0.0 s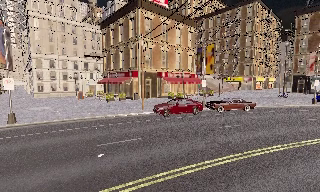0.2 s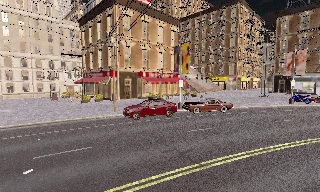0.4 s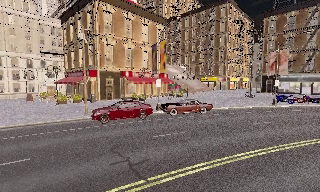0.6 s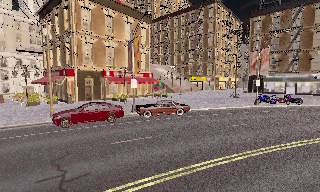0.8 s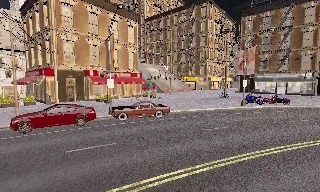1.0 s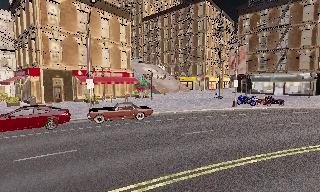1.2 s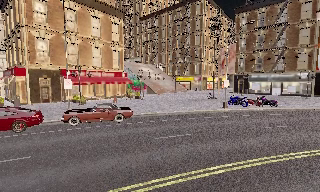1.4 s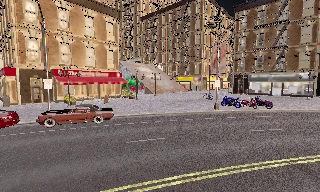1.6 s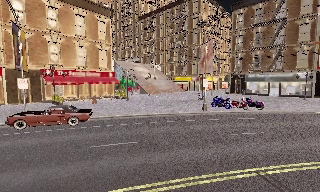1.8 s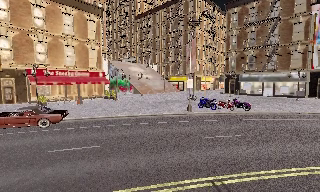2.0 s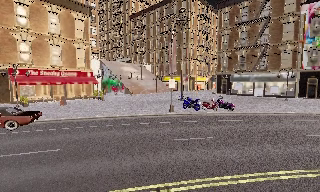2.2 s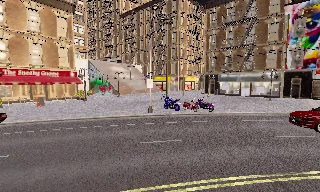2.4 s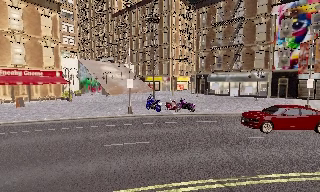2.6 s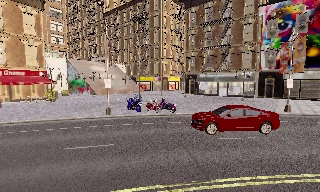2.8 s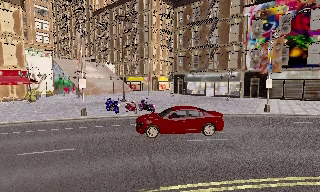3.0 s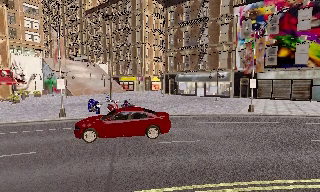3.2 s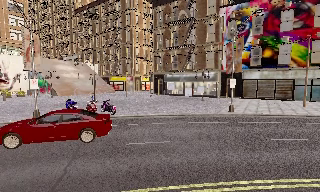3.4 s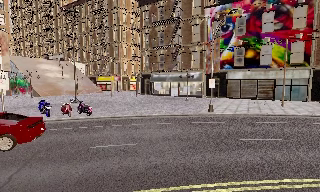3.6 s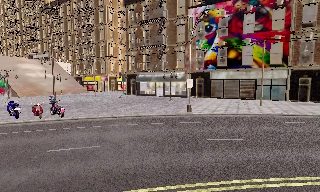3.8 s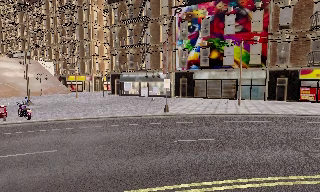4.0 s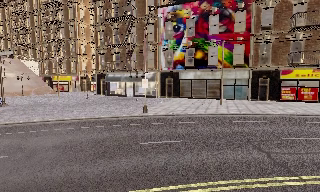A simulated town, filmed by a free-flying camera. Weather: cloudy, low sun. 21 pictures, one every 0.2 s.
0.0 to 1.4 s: The camera travels to its right and forward, about 12 m, so close, fixed things drift to the left.
1.4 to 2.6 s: The camera travels to its right, about 9 m, so close, fixed things drift to the left.
2.6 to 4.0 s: The camera swings to its right by about 15 degrees, and the scene slides to the left. It travels to its right, about 9 m, so close, fixed things drift to the left.
The film runs forward here.
